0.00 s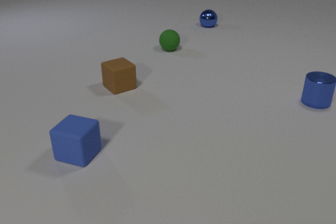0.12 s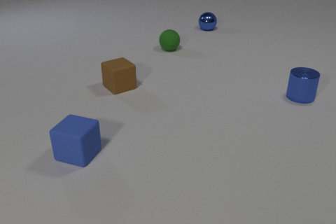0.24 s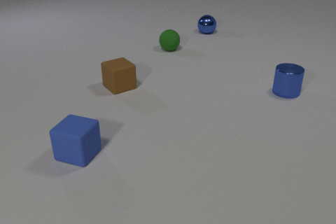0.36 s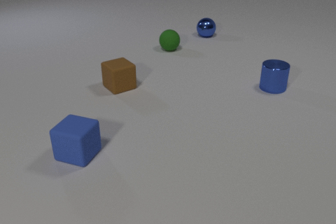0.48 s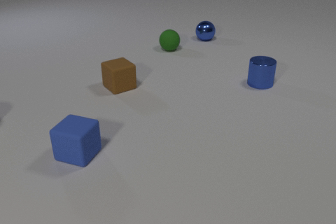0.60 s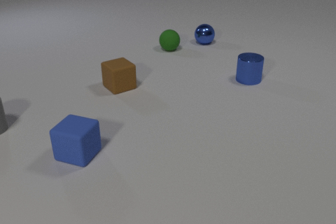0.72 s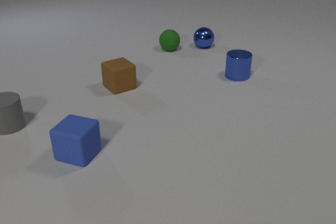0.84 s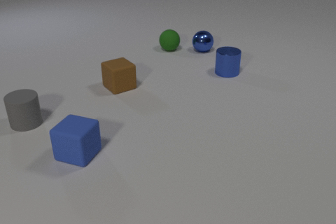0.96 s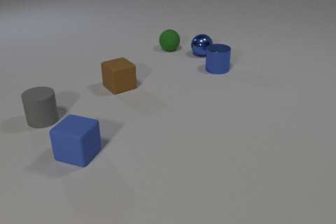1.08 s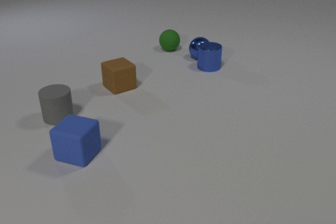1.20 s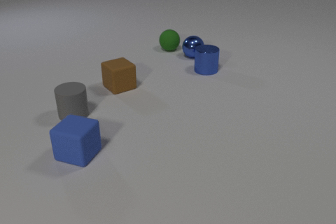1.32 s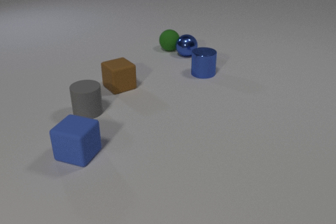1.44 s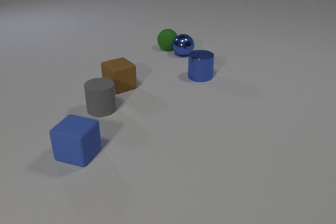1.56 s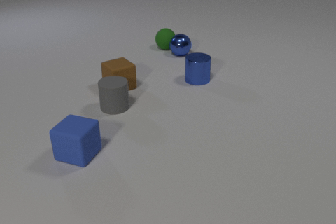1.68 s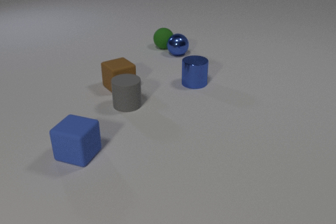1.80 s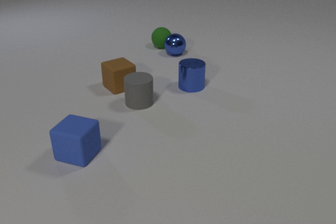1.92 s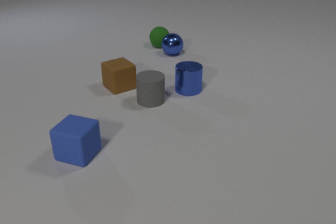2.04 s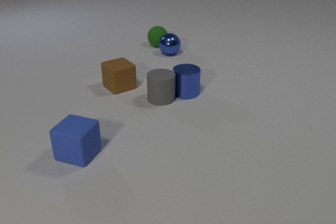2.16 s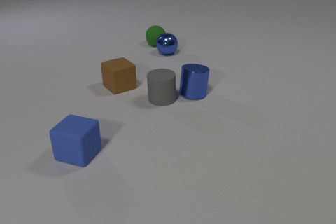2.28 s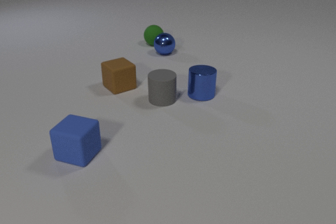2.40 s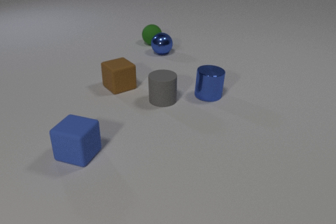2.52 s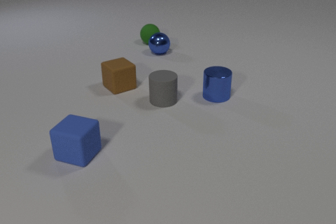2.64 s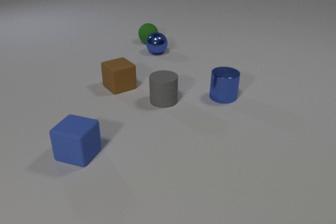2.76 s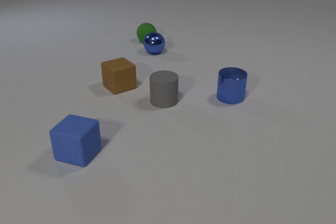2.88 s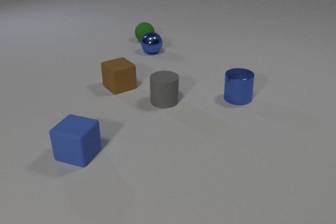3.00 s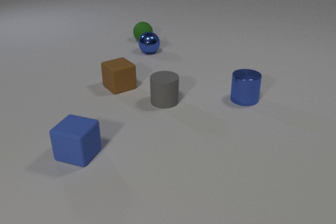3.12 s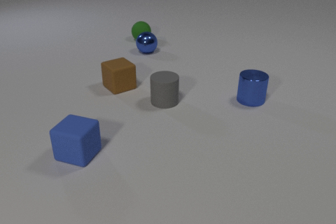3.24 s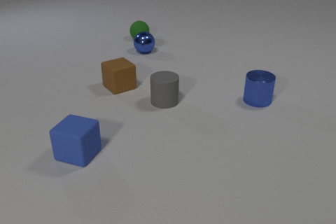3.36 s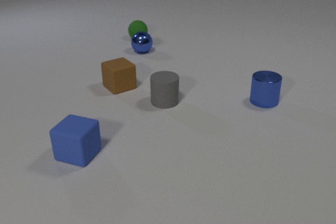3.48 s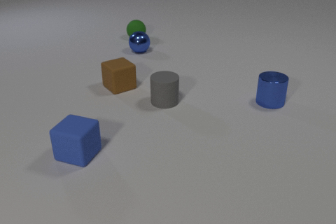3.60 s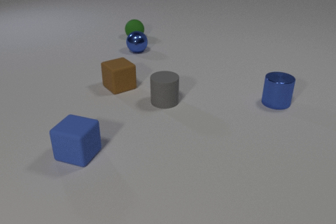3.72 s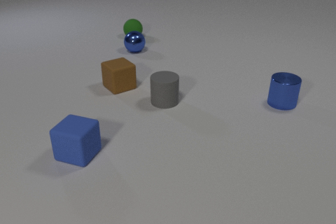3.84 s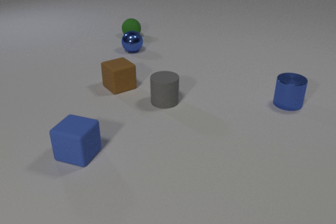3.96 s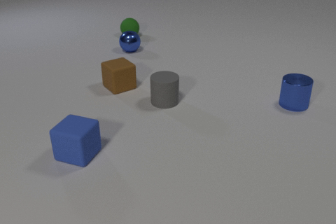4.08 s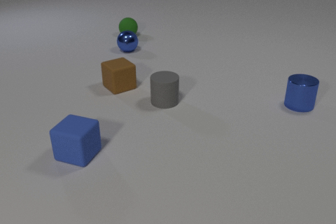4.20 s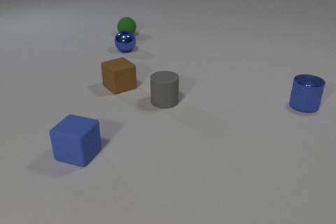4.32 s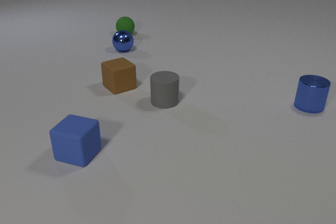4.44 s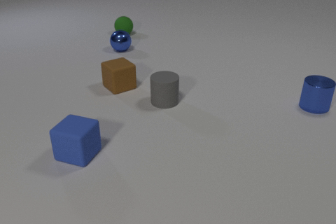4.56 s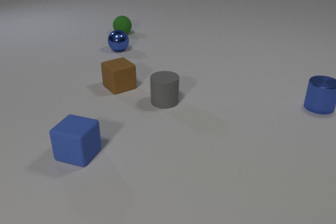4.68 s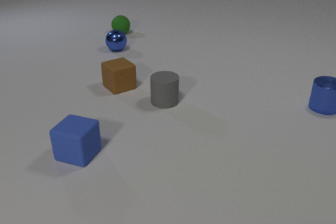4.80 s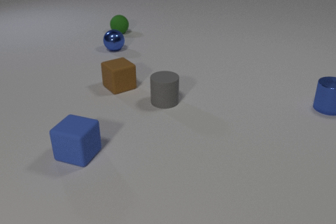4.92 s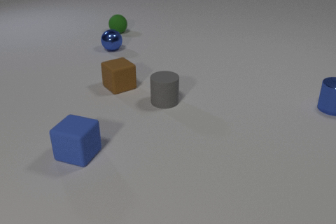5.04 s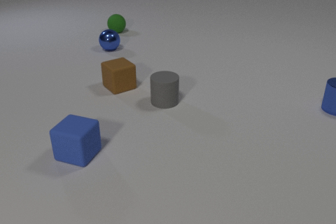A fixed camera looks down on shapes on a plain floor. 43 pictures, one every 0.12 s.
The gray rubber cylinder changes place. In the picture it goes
to the right.
0.00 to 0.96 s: The blue metal sphere rolls toward the camera. The blue metal cylinder slides to the left and away from the camera. The gray rubber cylinder comes in at the left edge, slides to the right.
0.96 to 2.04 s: The blue metal sphere rolls to the left. The blue metal cylinder slides toward the camera and to the left. The gray rubber cylinder slides to the right. The green rubber sphere rolls to the left and away from the camera. The blue metal sphere and the blue metal cylinder collide. The blue metal sphere and the green rubber sphere collide. The blue metal cylinder and the gray rubber cylinder collide.
2.04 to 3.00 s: The blue metal sphere rolls to the left. The blue metal cylinder slides to the right. The gray rubber cylinder slides toward the camera. The green rubber sphere rolls away from the camera and to the left.
3.00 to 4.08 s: The blue metal sphere rolls to the left. The blue metal cylinder slides to the right. The green rubber sphere rolls away from the camera and to the left.
4.08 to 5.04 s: The blue metal sphere rolls to the left. The blue metal cylinder slides to the right. The green rubber sphere rolls away from the camera and to the left.
How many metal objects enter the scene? 0.
Are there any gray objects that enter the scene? yes.
What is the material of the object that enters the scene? rubber.
